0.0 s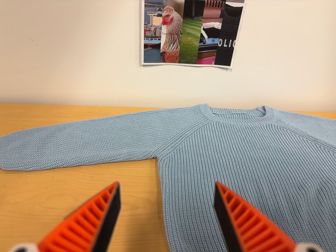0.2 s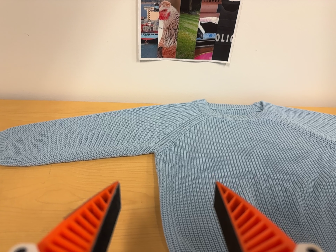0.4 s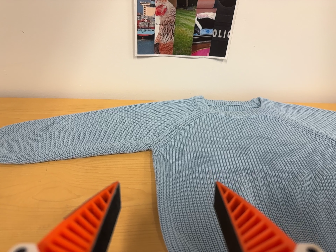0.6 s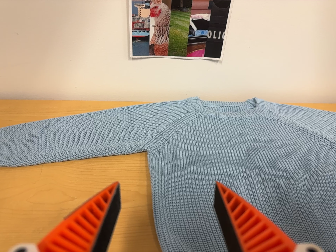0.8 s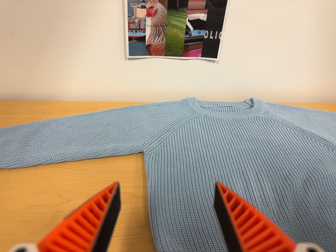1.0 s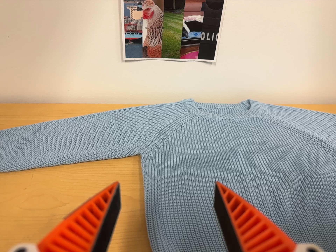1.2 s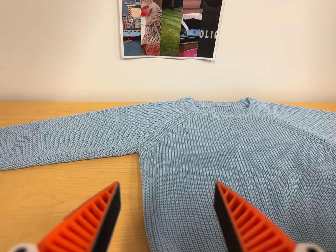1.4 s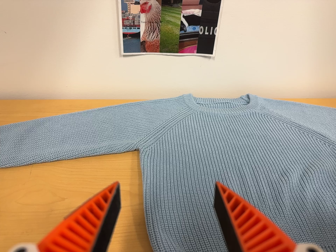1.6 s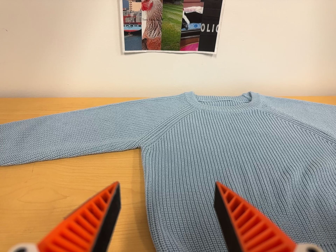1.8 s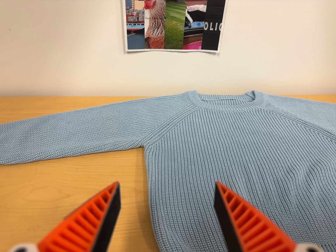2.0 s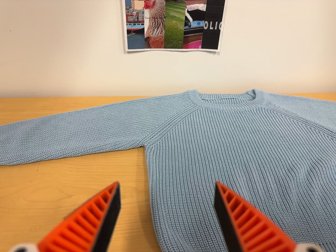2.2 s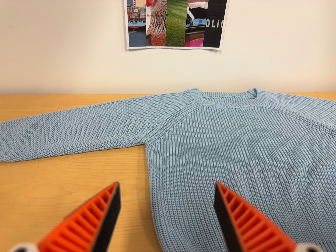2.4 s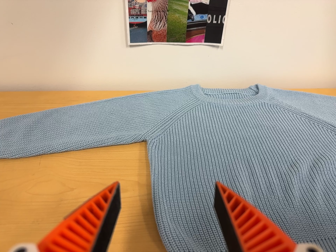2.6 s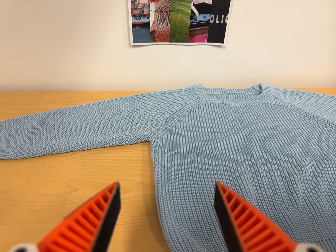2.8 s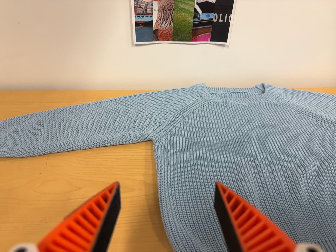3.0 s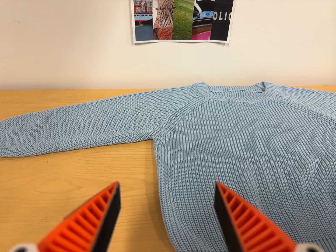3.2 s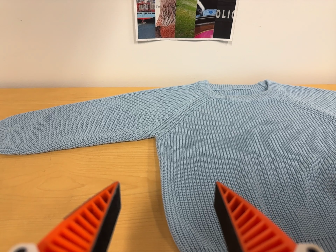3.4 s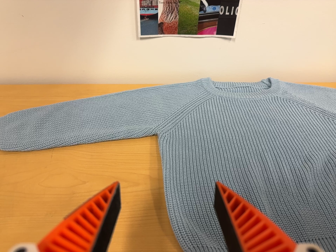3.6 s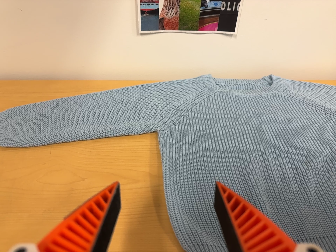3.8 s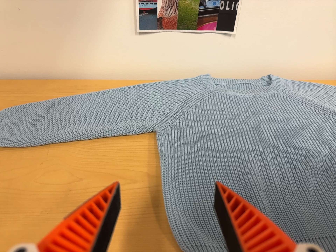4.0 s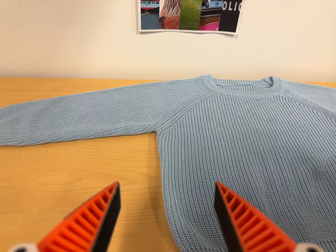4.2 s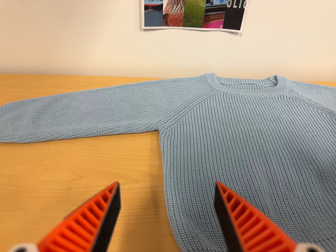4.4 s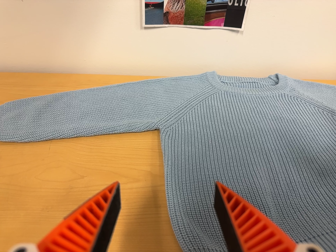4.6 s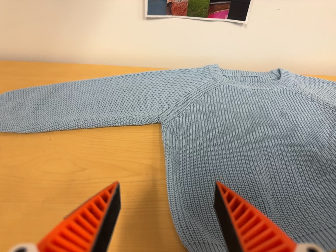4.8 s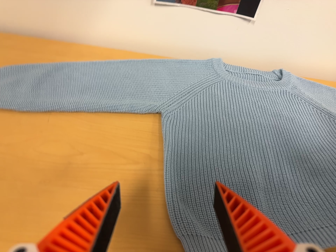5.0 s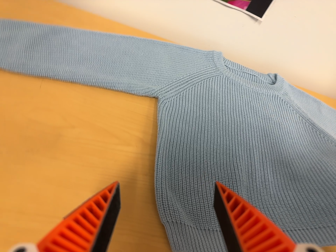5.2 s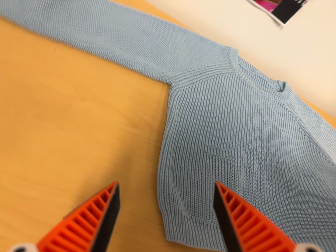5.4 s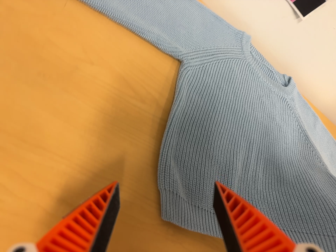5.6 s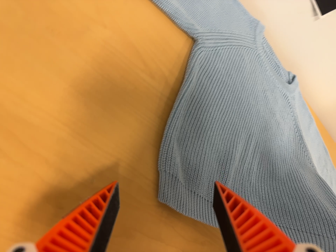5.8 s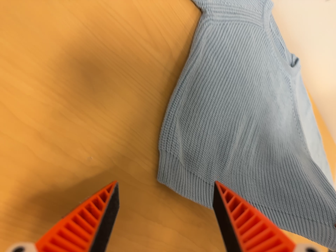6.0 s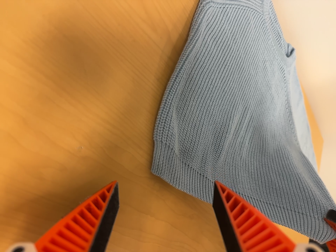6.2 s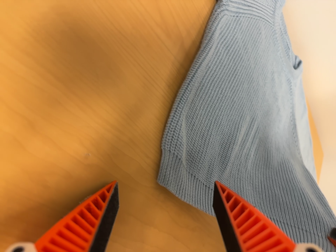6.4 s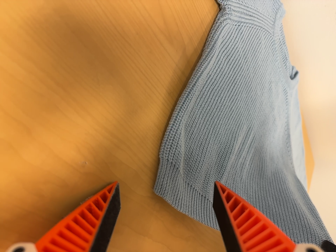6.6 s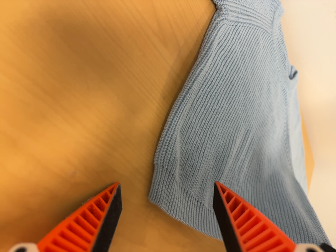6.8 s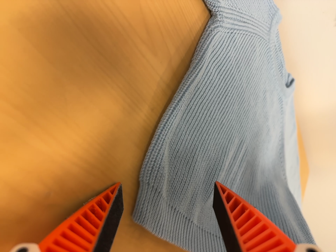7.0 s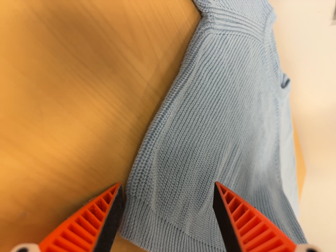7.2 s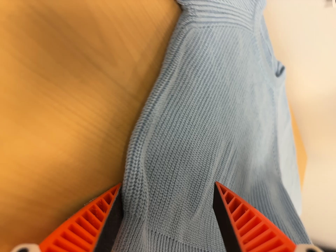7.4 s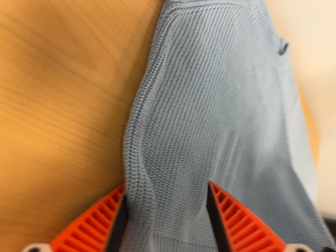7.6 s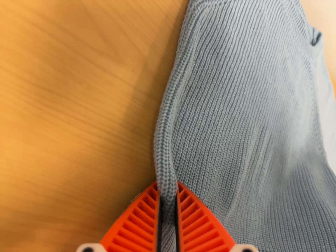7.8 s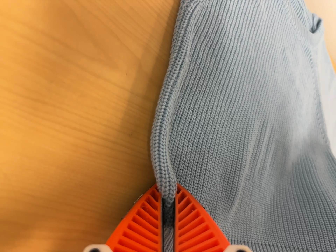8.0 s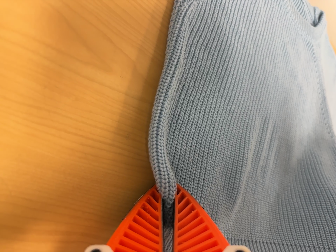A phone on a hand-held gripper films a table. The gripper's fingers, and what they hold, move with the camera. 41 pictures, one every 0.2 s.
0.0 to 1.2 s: The camera shifts only a little, or ends up much as it began.
1.2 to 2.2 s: The camera keeps its place and its aim.
2.2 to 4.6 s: The camera shifts only a little, or ends up much as it began.
4.6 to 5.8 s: The camera pans to its right by about 20 degrees. It travels to its left, about 16 cm. Its aim tips toward the bottom of its view by about 25 degrees, and the scene shifts upward. It rolls about its line of sight by about 45 degrees, and the scene rotates clockwise.
5.8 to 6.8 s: The camera travels forward, about 6 cm, so what stands in front looms larger. It rolls about its line of sight by about 10 degrees, and the scene rotates clockwise.
6.8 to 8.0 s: The camera pans to its left by about 10 degrees. It travels to its right, forward and toward the top of its view, about 8 cm. Its aim tips toward the bottom of its view by about 10 degrees. It rolls about its line of sight by about 15 degrees, and the scene rotates counterclockwise.
The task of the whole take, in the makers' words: fold up.
The film runs forward here.
